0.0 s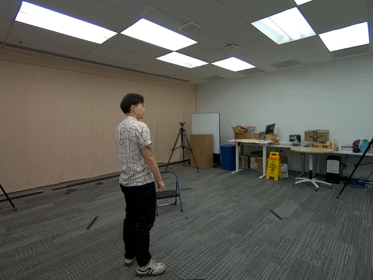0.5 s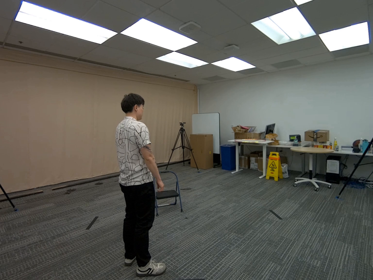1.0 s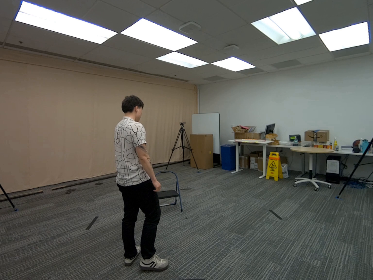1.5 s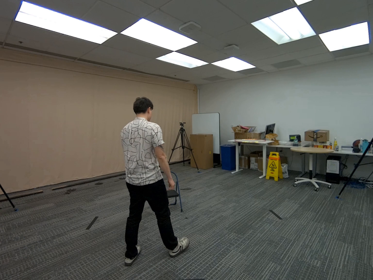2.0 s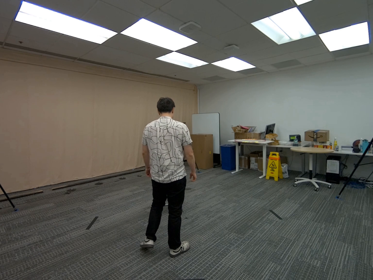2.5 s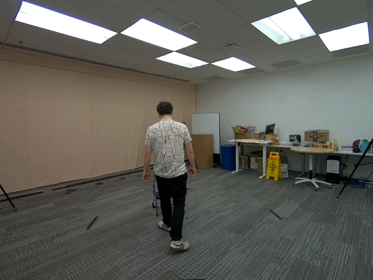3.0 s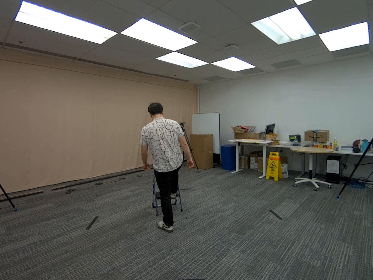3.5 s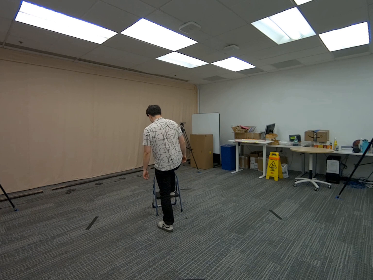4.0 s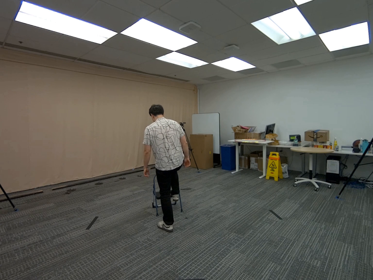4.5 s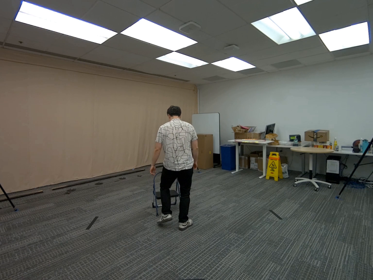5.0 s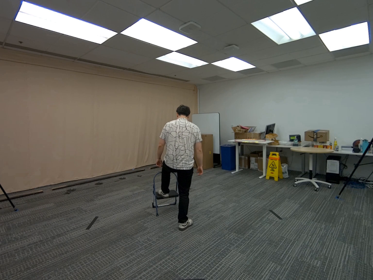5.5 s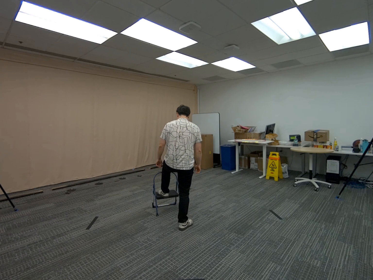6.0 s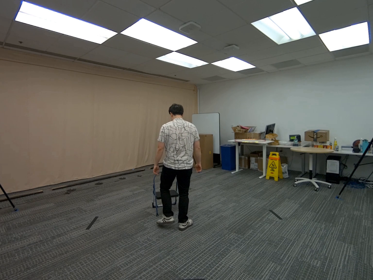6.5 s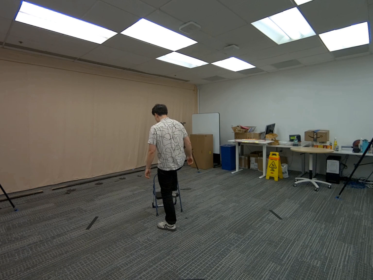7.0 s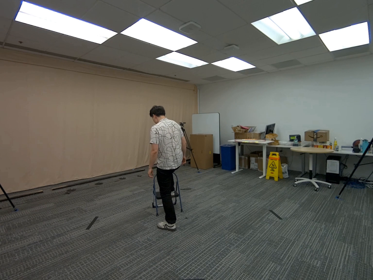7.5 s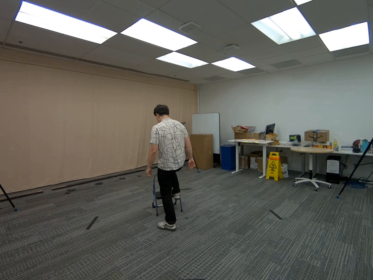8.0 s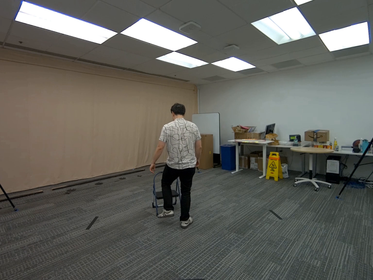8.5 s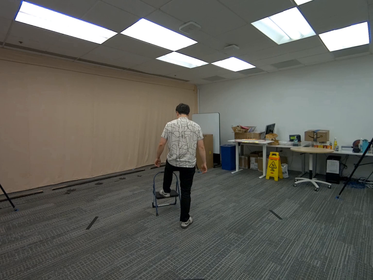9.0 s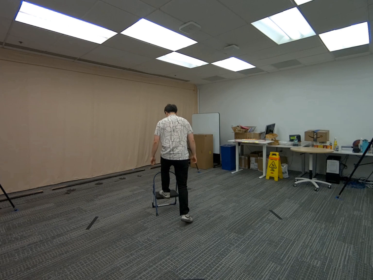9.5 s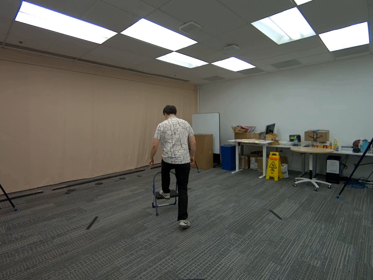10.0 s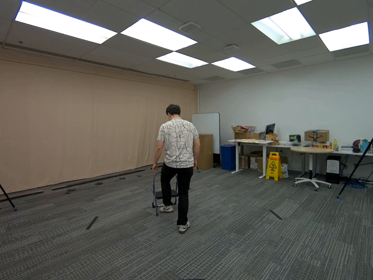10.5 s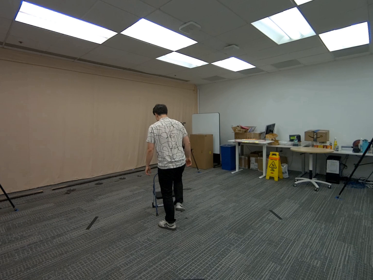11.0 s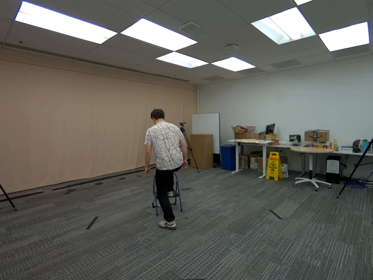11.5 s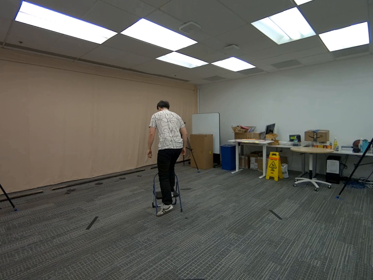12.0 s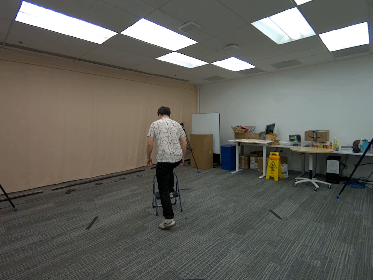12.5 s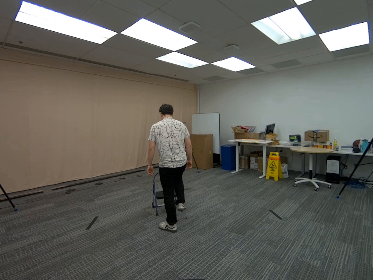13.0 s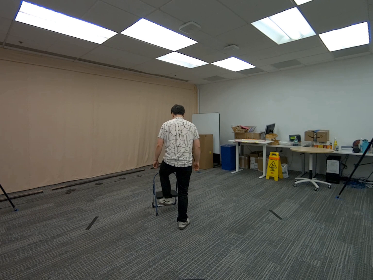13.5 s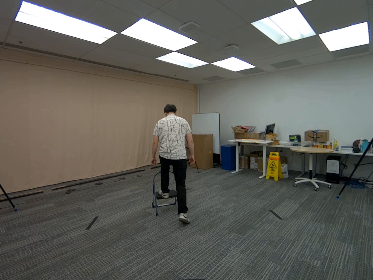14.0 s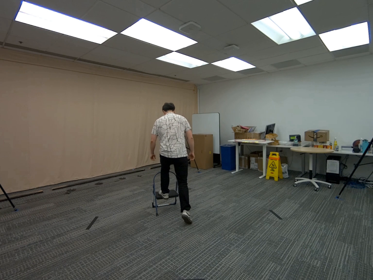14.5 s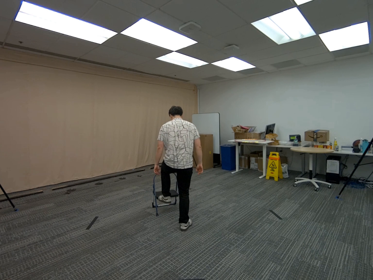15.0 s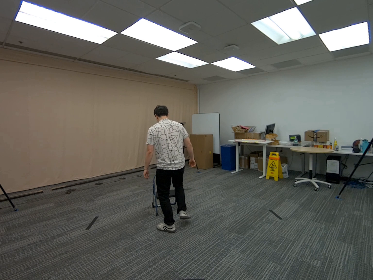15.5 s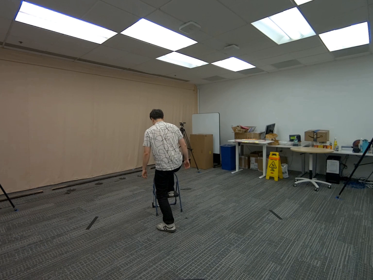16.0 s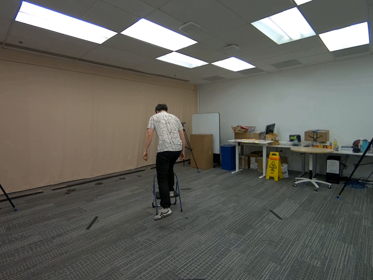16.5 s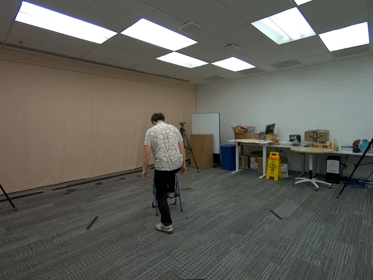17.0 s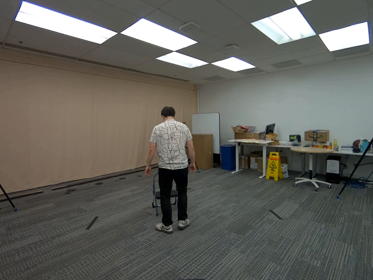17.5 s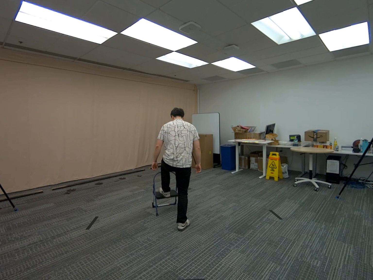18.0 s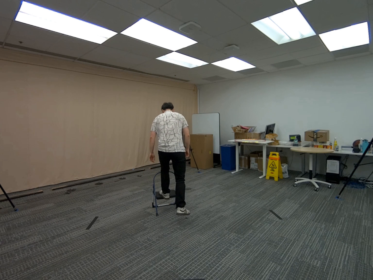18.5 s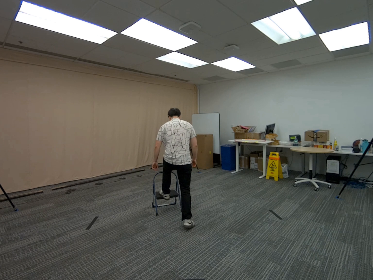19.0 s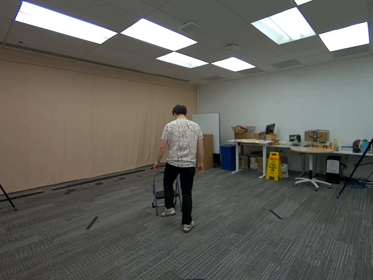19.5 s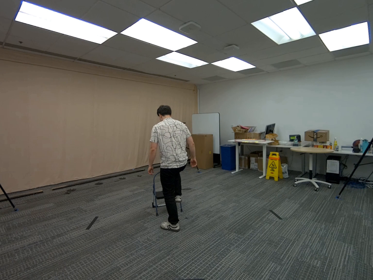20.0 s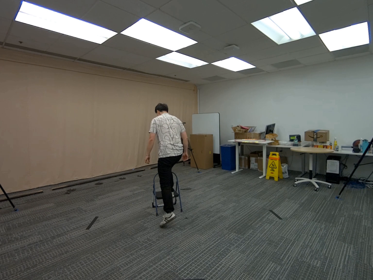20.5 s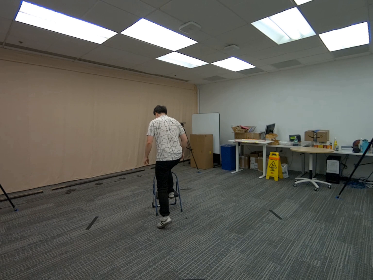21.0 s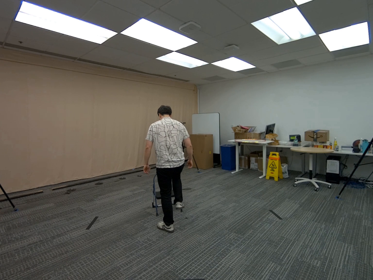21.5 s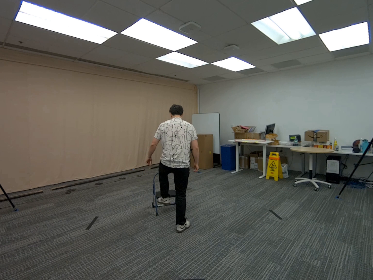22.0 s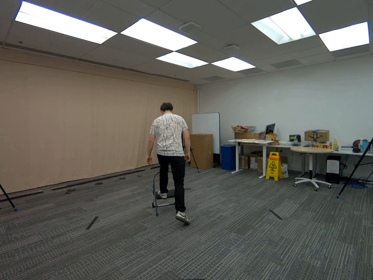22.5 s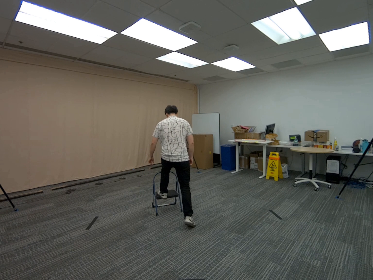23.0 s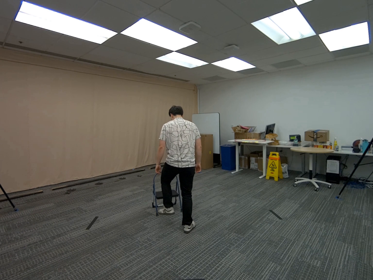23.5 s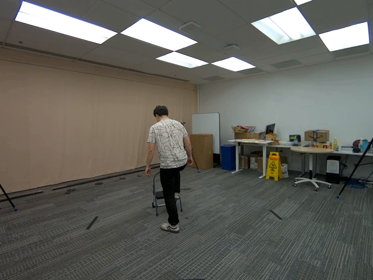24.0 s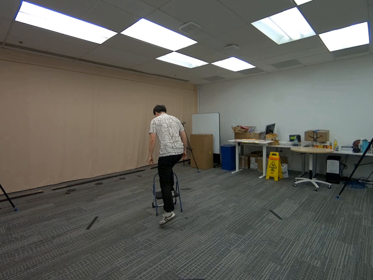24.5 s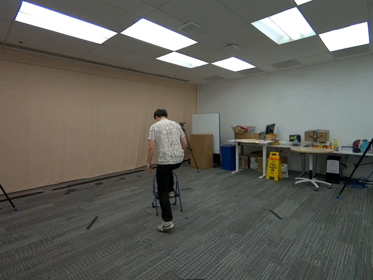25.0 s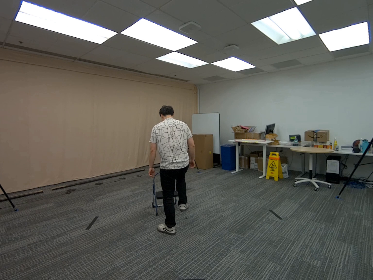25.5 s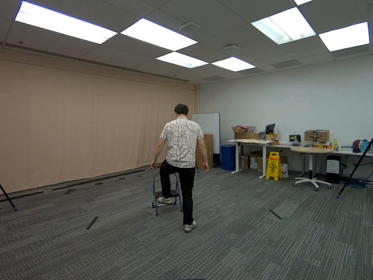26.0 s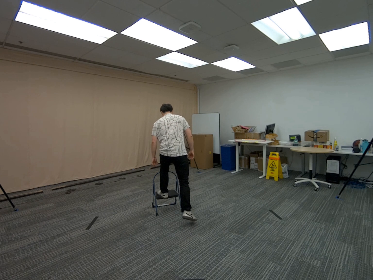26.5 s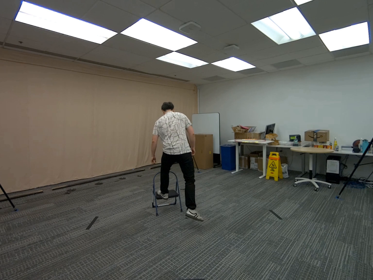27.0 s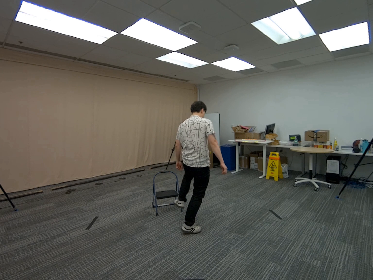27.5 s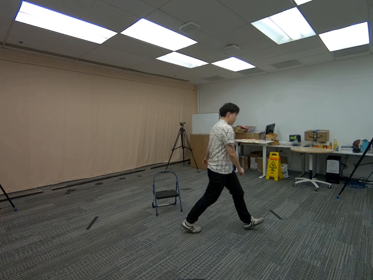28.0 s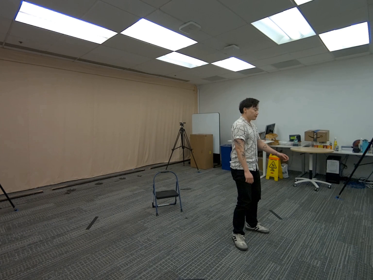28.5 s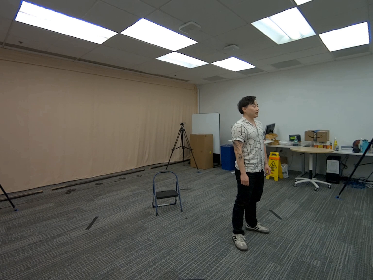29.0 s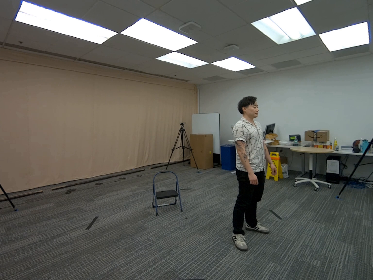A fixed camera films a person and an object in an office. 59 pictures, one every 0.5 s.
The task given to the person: Walk over to the step ladder and proceed to perform ~10 sec. of step ups slowly.
